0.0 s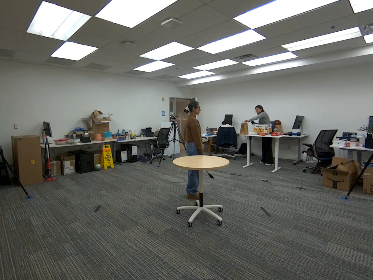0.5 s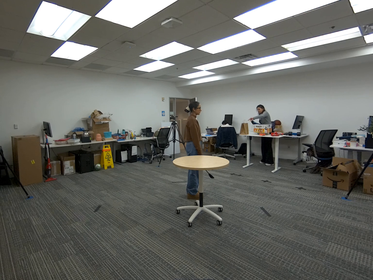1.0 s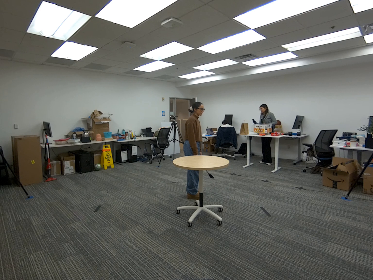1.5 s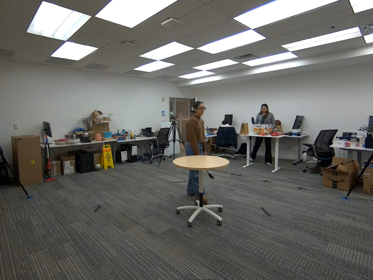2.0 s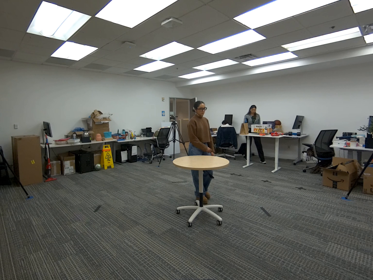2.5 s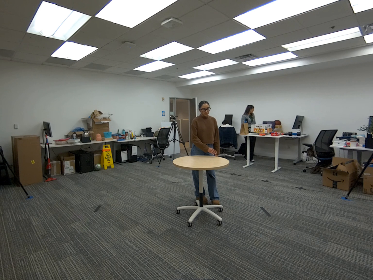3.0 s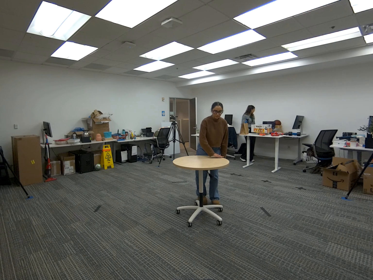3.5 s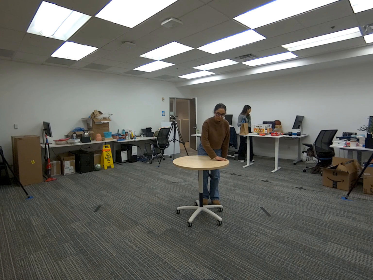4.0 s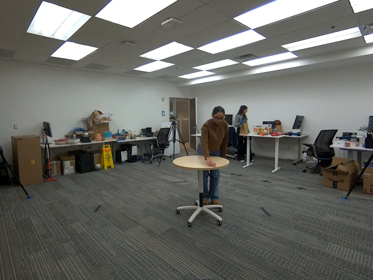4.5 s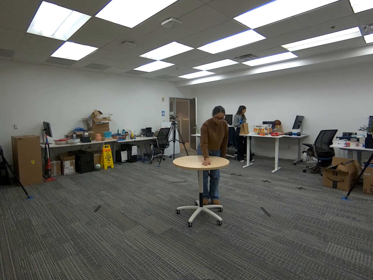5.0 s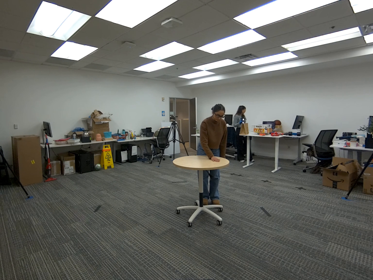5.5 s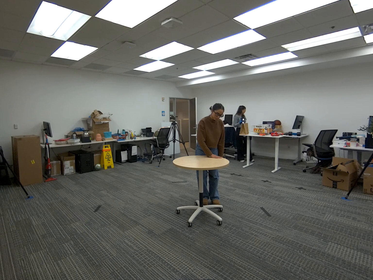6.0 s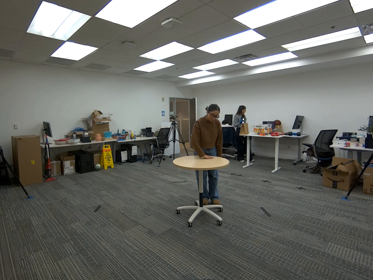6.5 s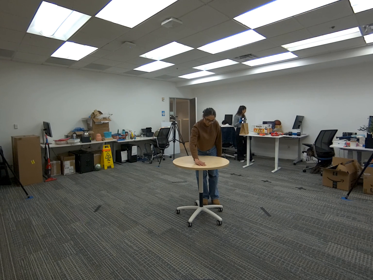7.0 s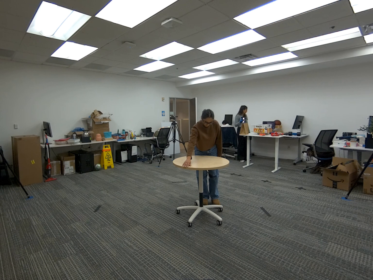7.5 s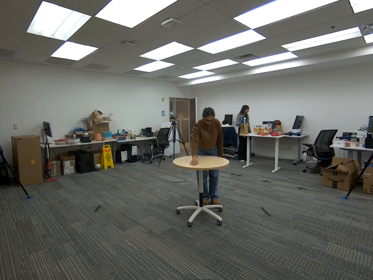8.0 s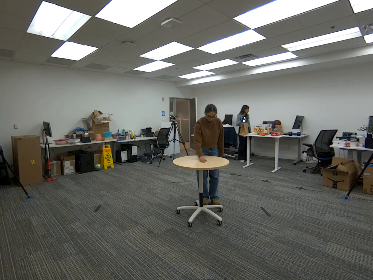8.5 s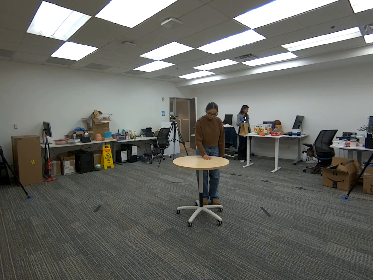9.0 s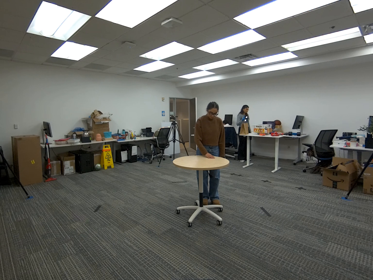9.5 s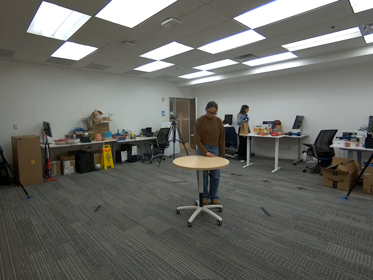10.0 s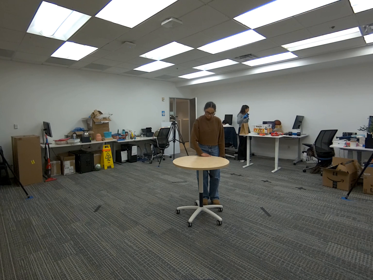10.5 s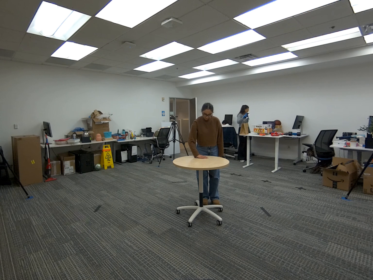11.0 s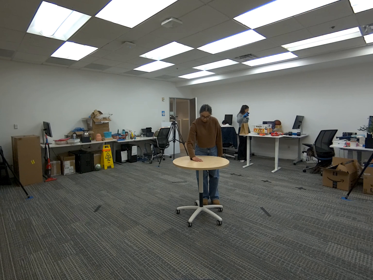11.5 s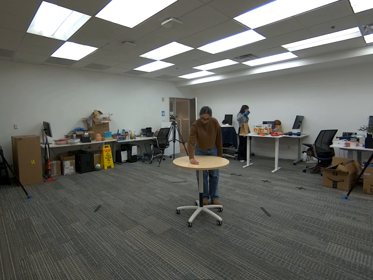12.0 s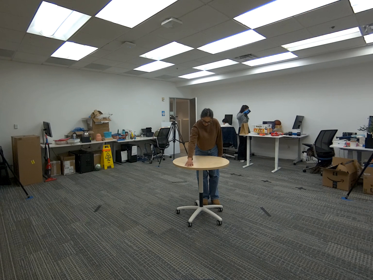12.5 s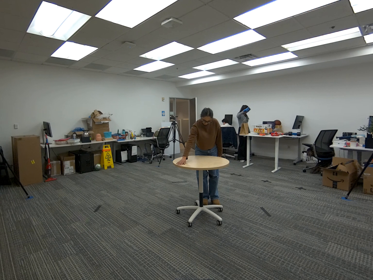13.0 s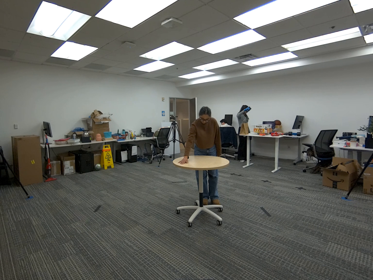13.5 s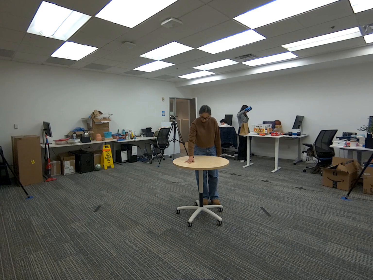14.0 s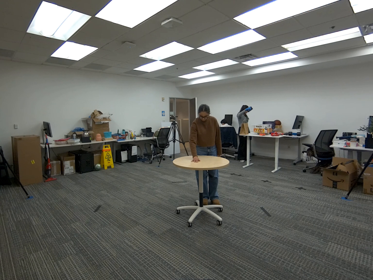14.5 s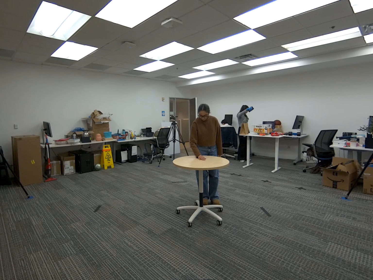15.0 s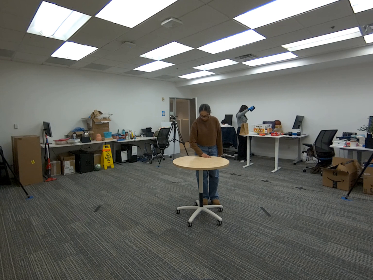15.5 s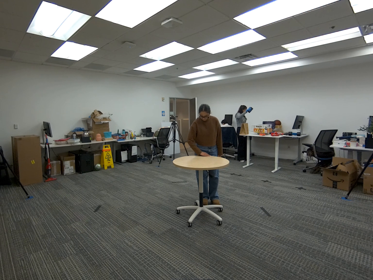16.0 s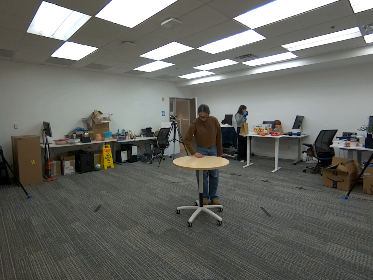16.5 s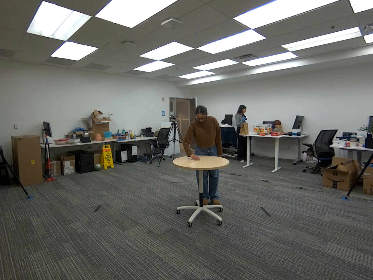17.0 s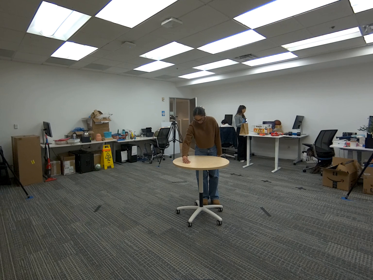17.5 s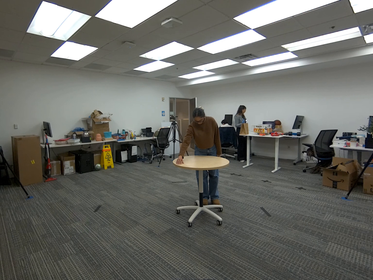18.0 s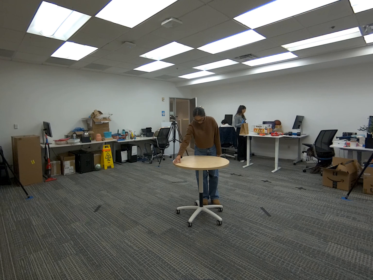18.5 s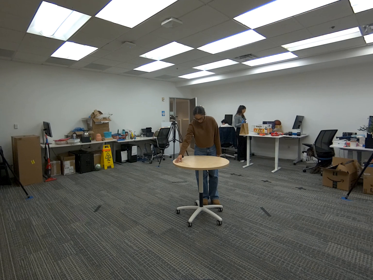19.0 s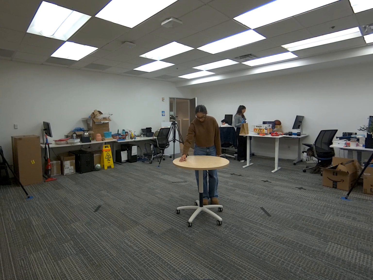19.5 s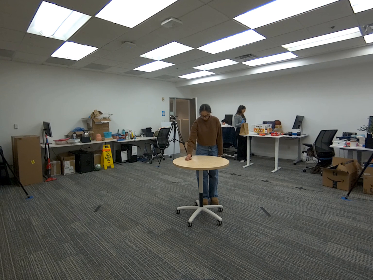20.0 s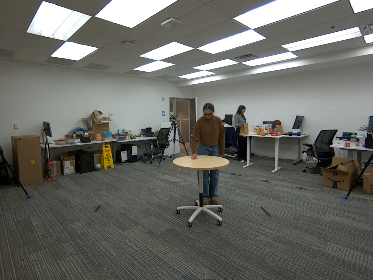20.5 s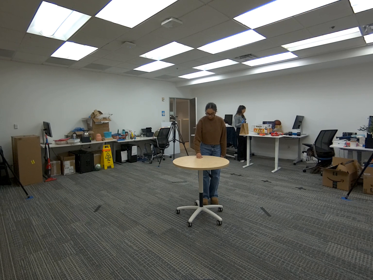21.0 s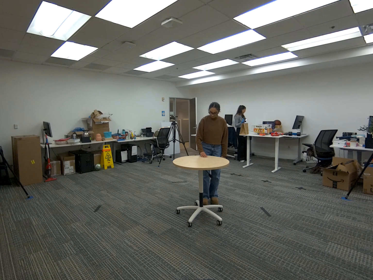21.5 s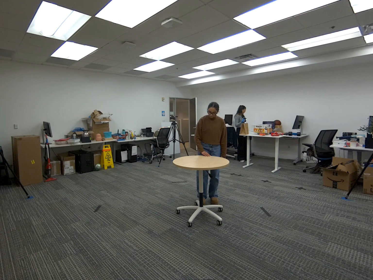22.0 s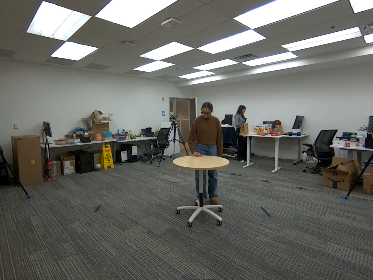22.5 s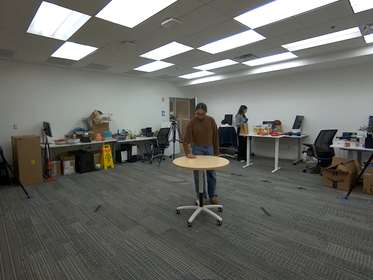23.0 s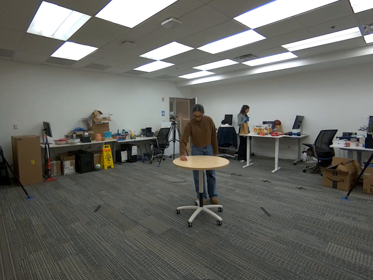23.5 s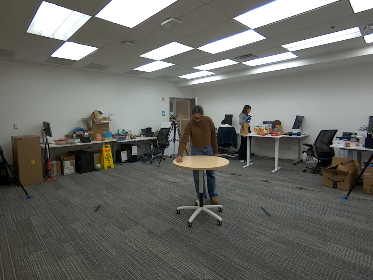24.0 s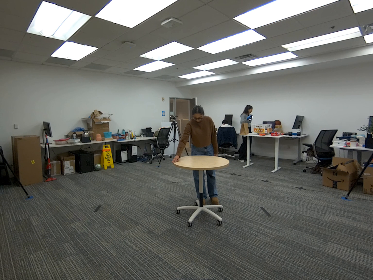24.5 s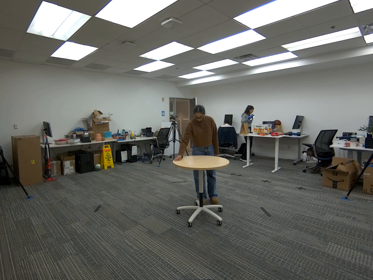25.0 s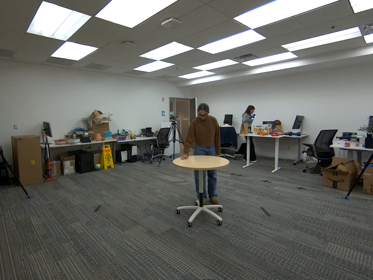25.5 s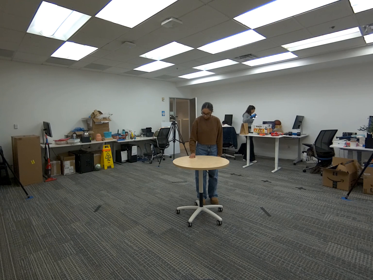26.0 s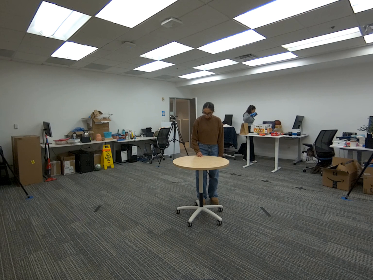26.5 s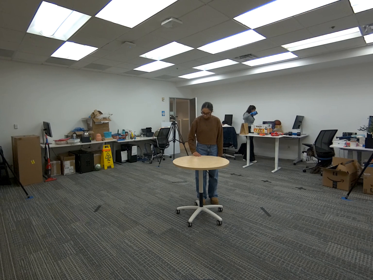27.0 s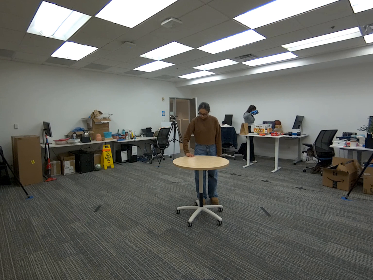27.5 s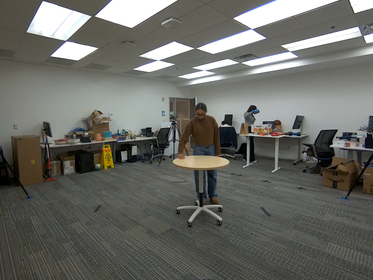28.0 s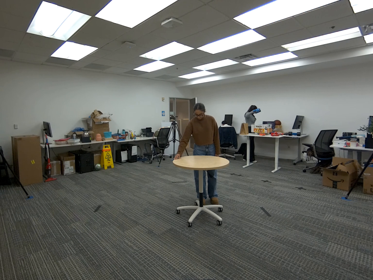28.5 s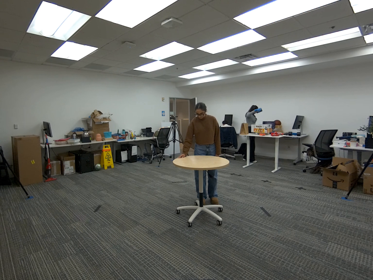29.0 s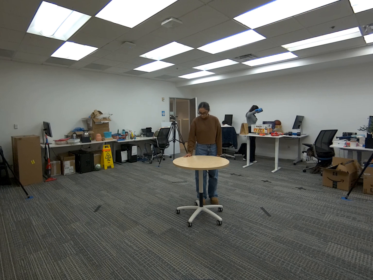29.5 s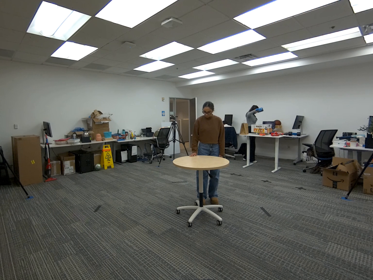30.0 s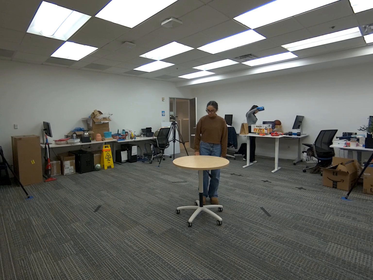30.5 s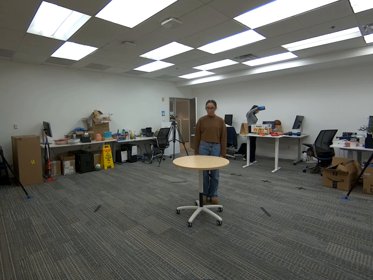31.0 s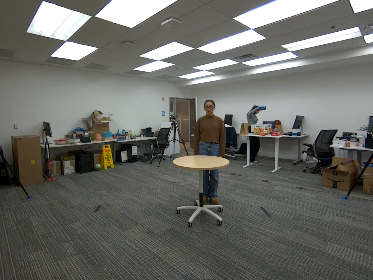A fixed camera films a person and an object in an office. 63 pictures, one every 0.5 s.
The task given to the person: Walk to the round table, place your right hand on the table and perform a wiping action. Do this around the entire top of the table until finished.
